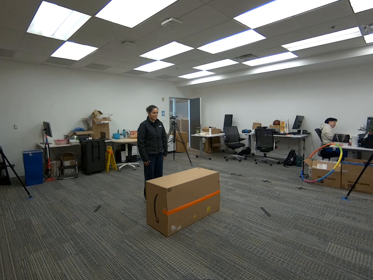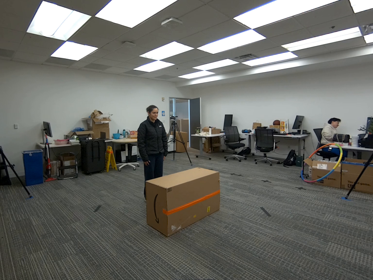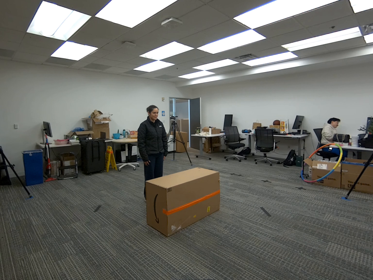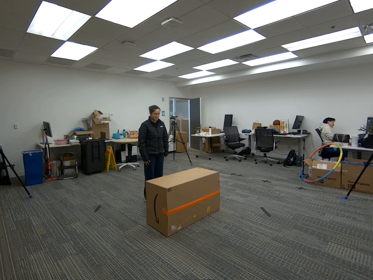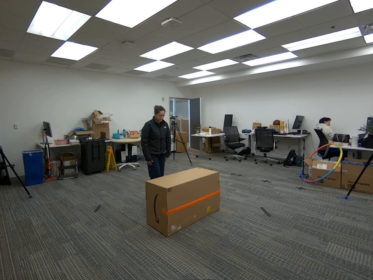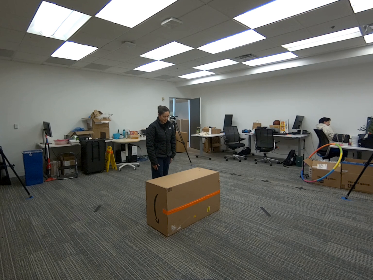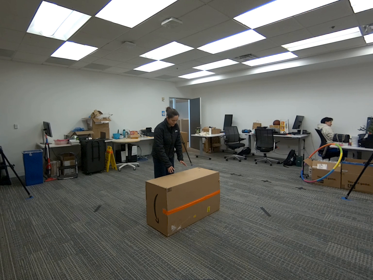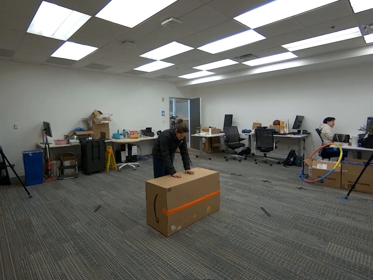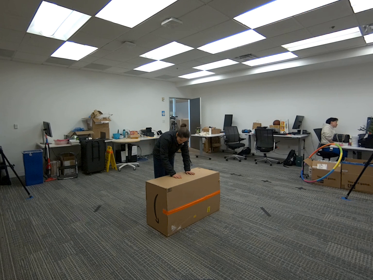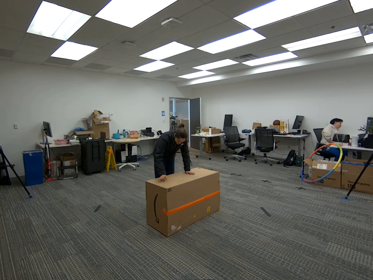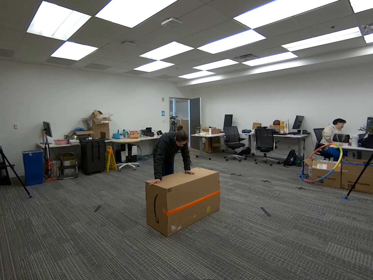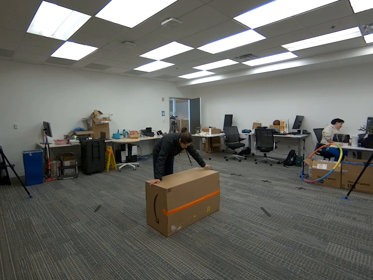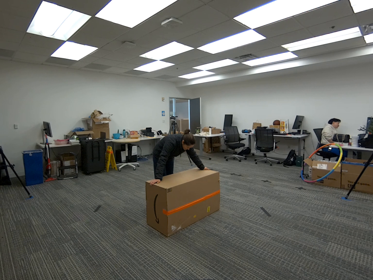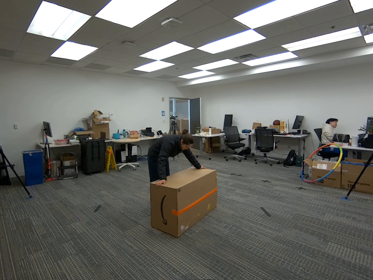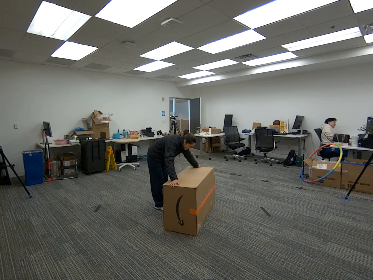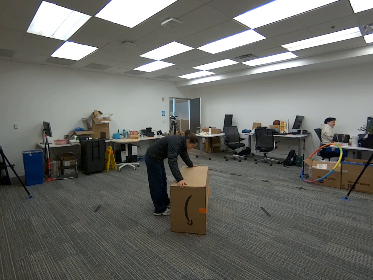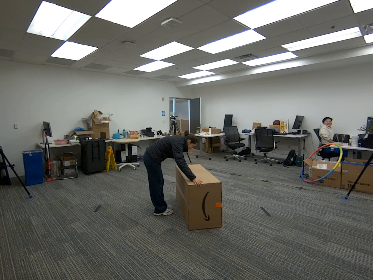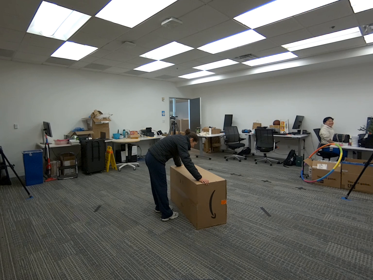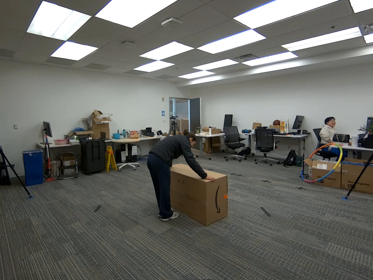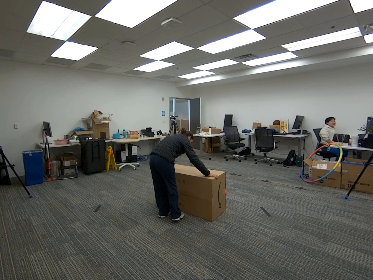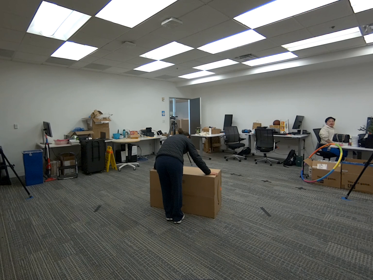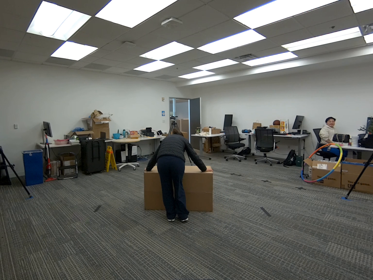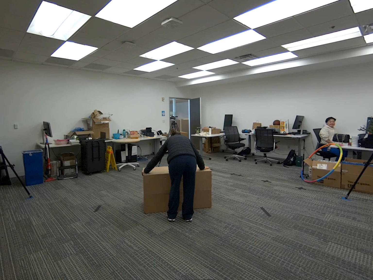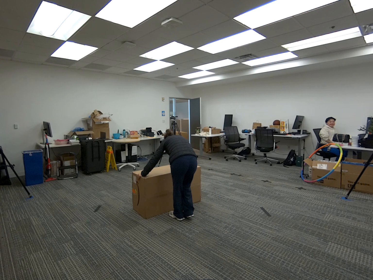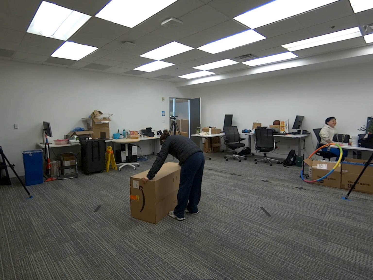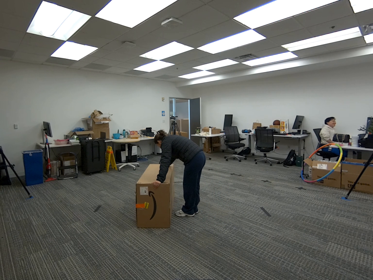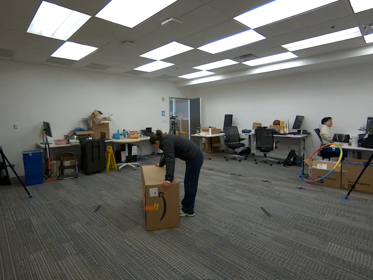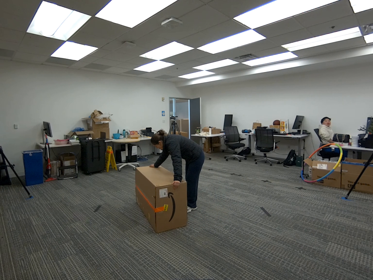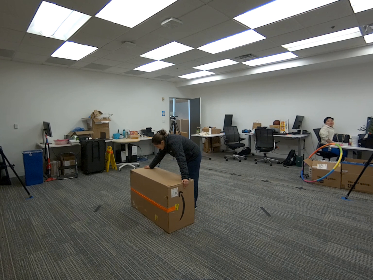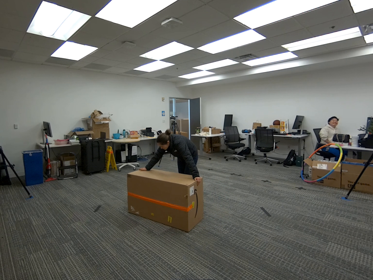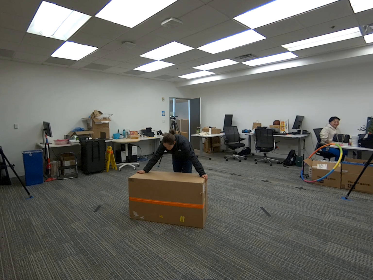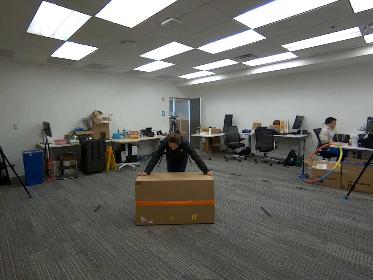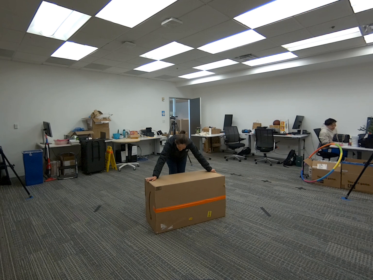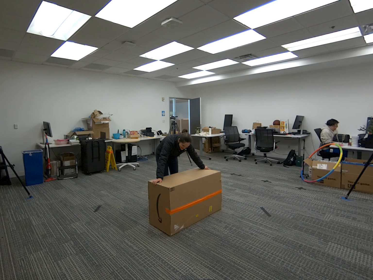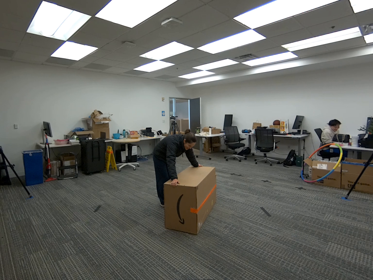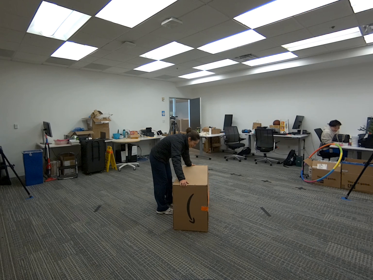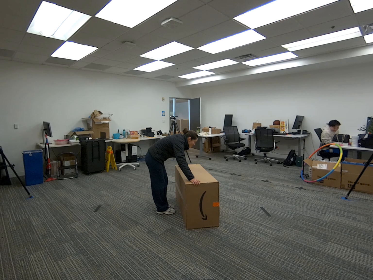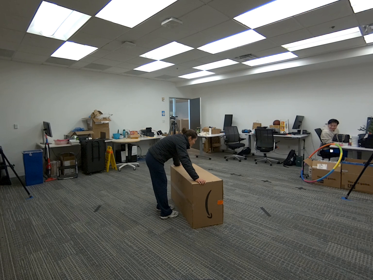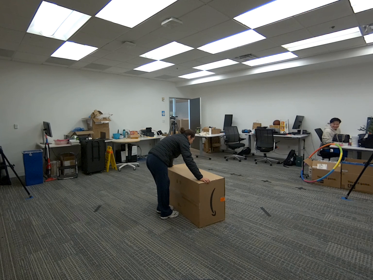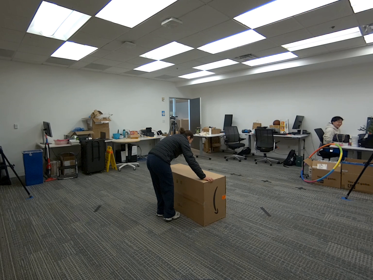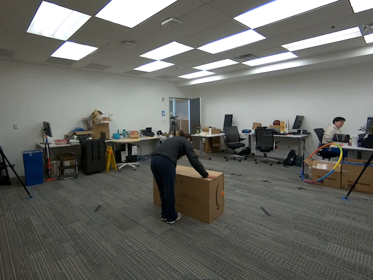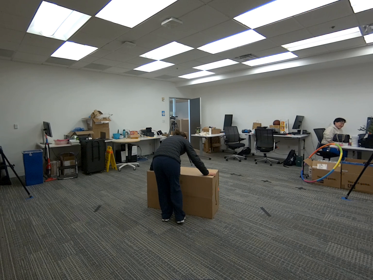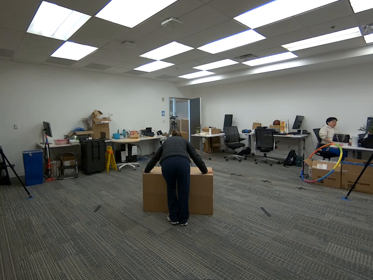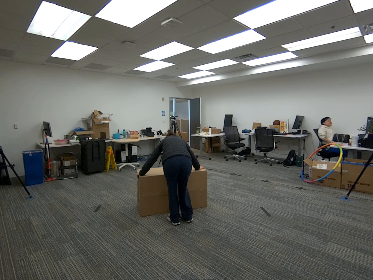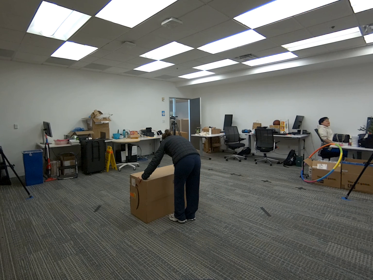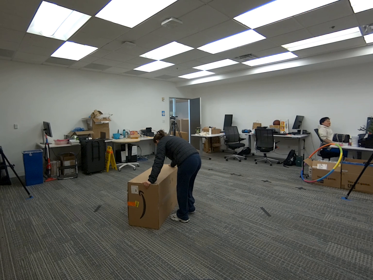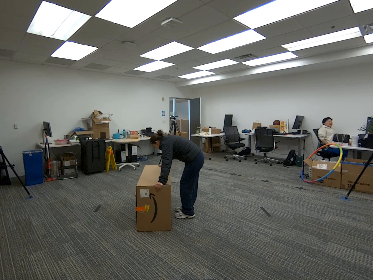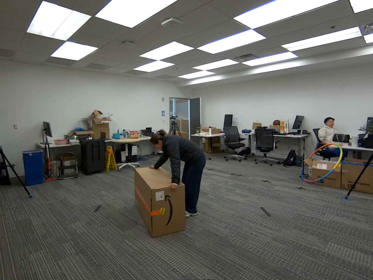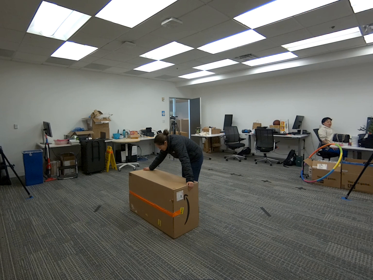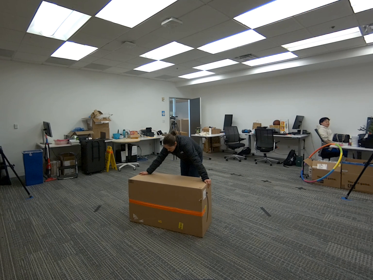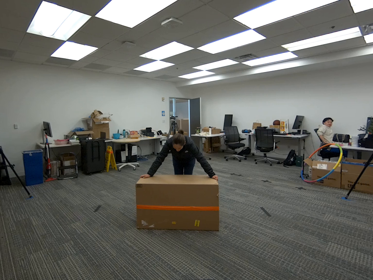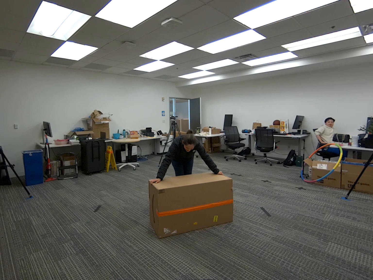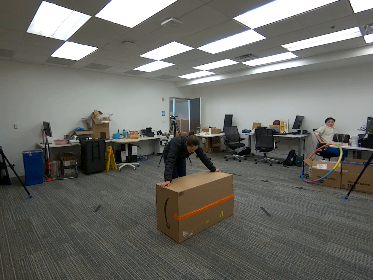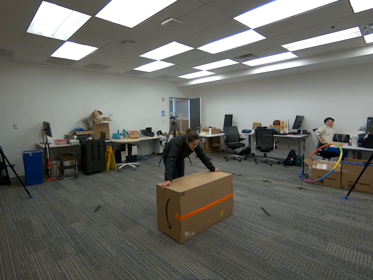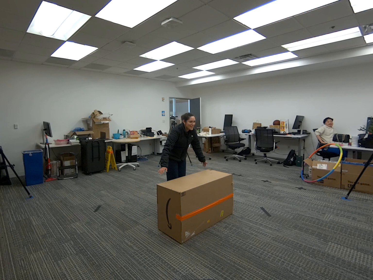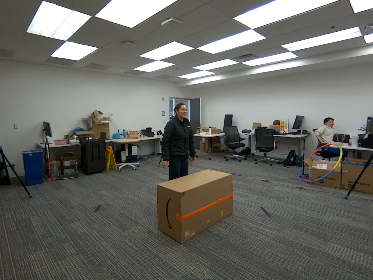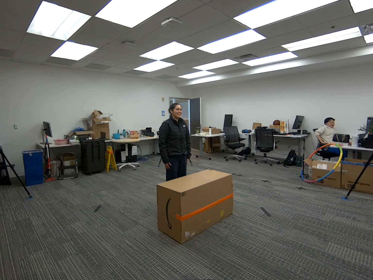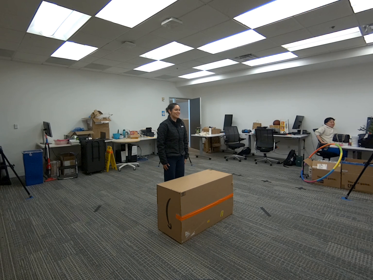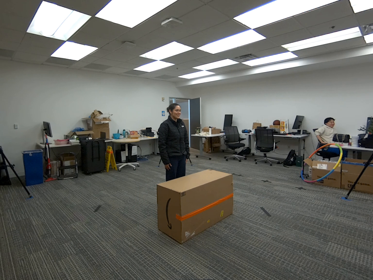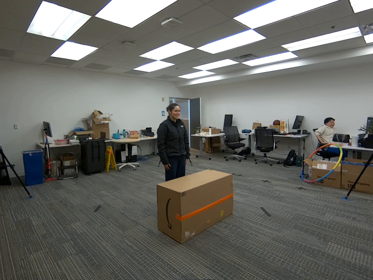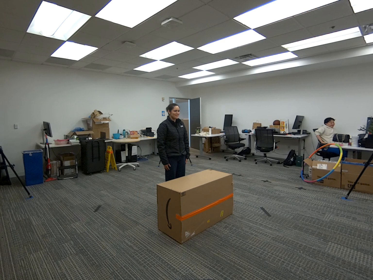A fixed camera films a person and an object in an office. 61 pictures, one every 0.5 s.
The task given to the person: Walk to the giant cardboard box and place both hands on it. Keeping the box on the ground, rotate it in place without lifting it. Continue rotating the box until you are finished.
